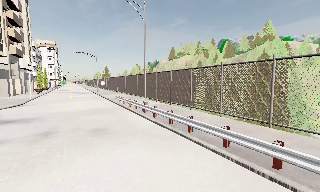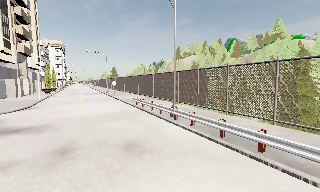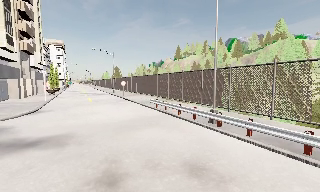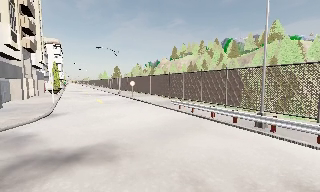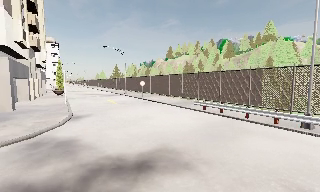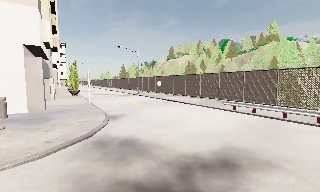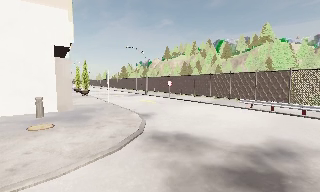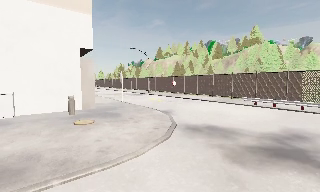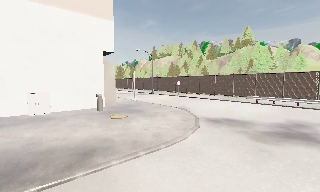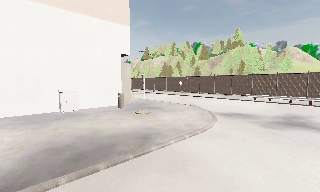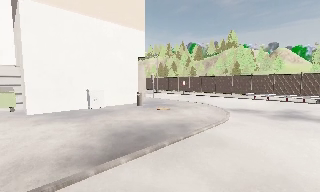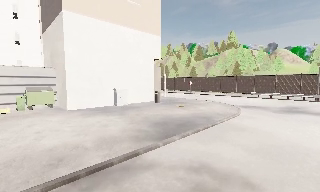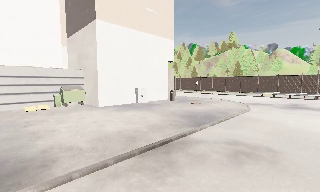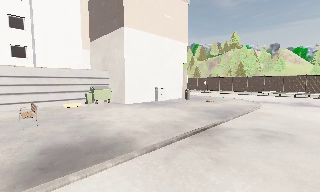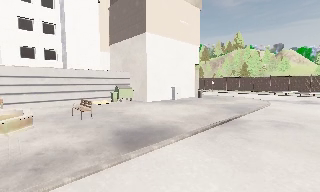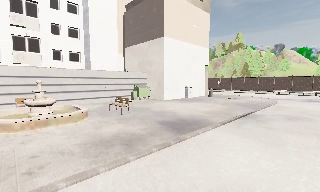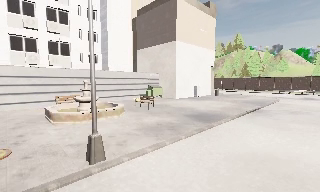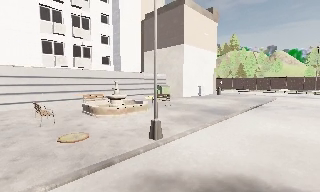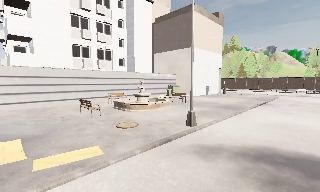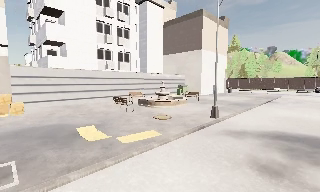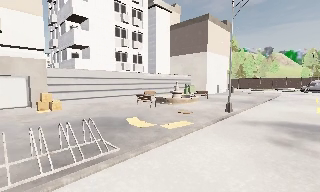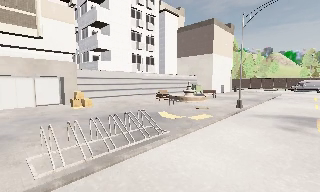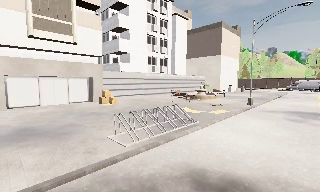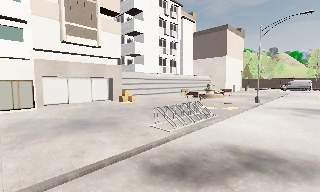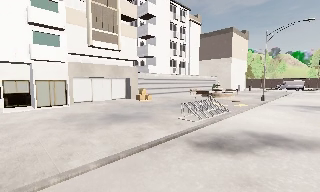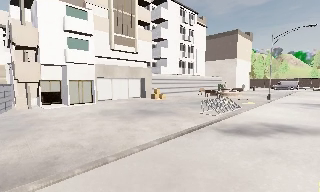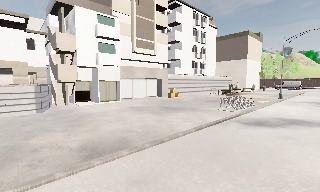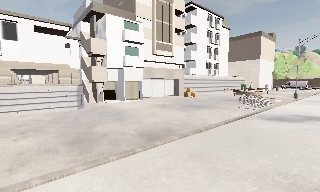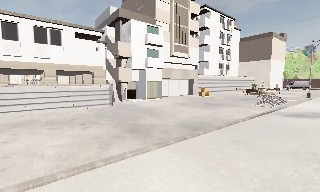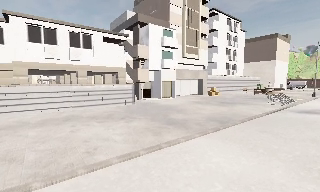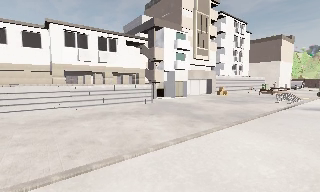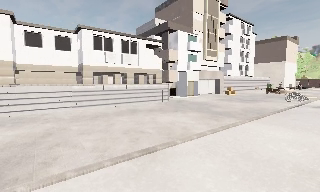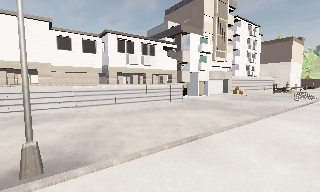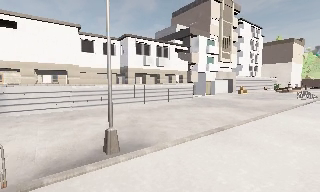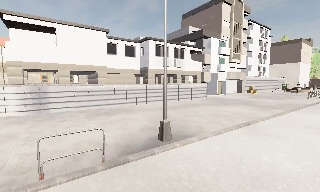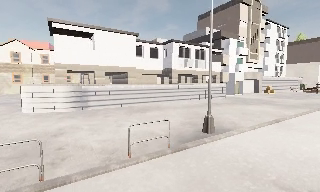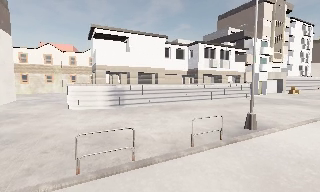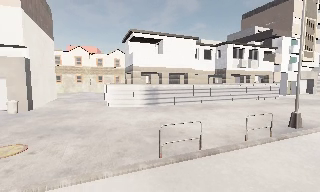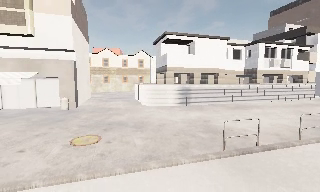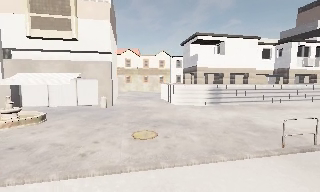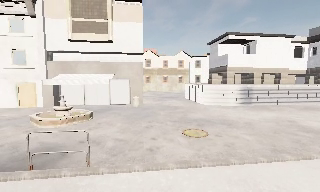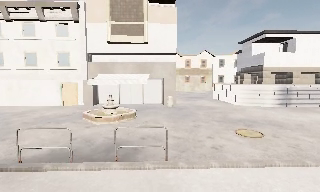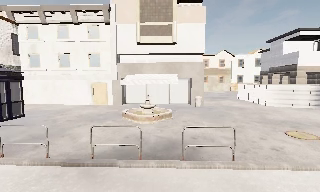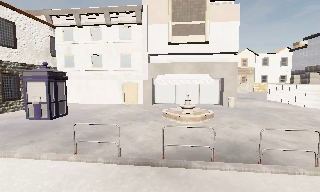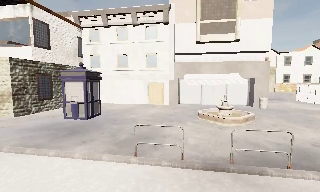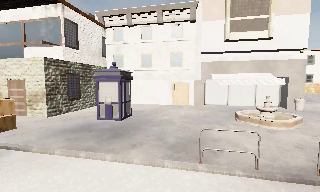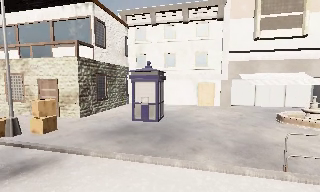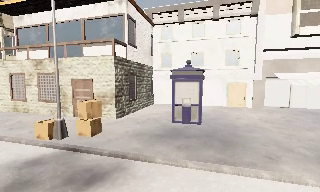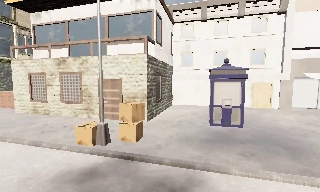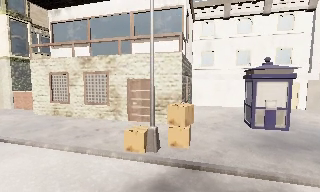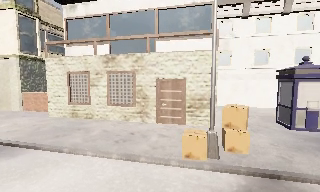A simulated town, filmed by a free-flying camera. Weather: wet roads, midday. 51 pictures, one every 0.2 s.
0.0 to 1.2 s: The camera travels to its left, about 13 m, so close, fixed things drift to the right.
1.2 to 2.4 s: The camera pans to its right, which is clockwise from overhead, by about 10 degrees. It travels to its left and backward, about 14 m, so close, fixed things drift to the right.
2.4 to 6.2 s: The camera travels to its left and backward, about 40 m, so close, fixed things drift to the right.
6.2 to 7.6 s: The scene slides to the right, as the camera pans about 20 degrees to its left. It travels to its left and backward, about 12 m, so close, fixed things drift to the right.
7.6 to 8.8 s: The camera pans to its left, which is counterclockwise from overhead, by about 25 degrees. It travels to its left, about 9 m, so close, fixed things drift to the right.
8.8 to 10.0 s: The camera travels to its left, about 11 m, so close, fixed things drift to the right.
The film runs forward here.
